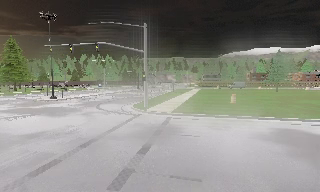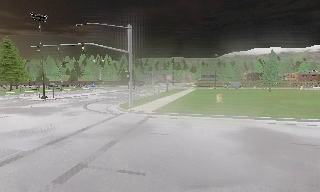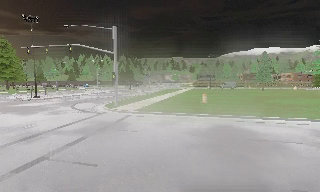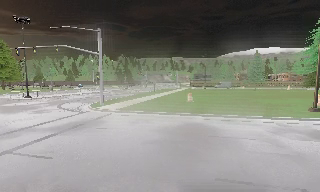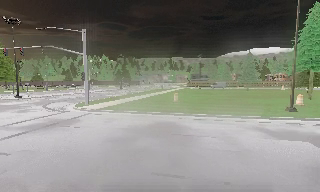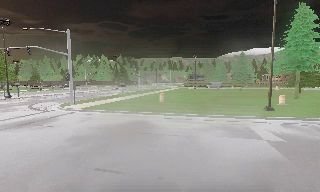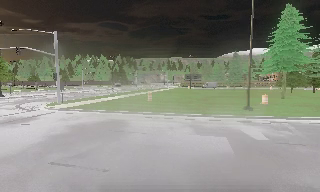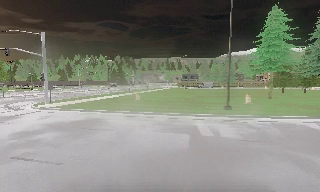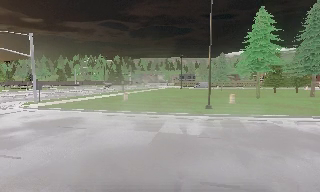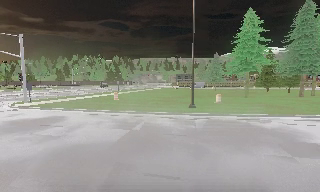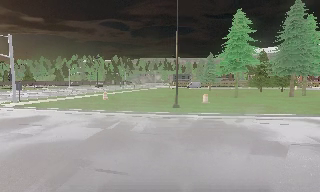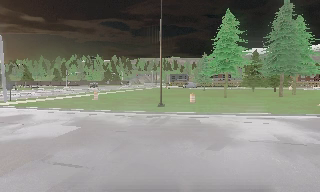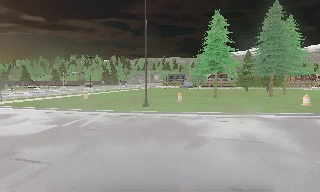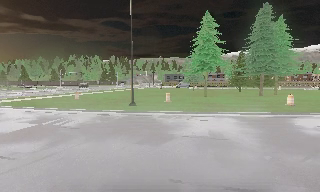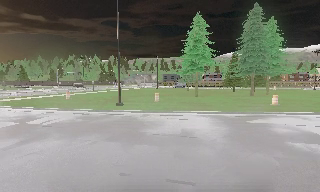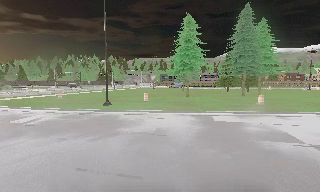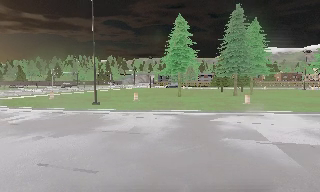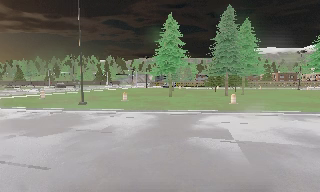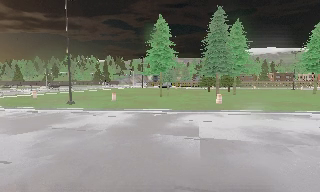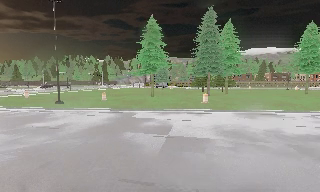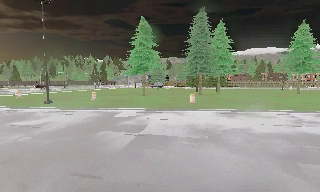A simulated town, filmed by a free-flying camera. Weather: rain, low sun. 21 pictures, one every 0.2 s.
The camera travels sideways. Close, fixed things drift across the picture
to the left.
0.0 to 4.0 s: The camera travels to its right, about 30 m, so close, fixed things drift to the left.
The film runs forward here.
